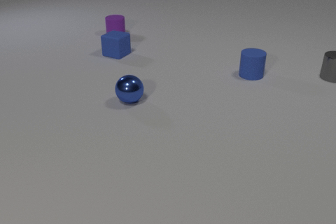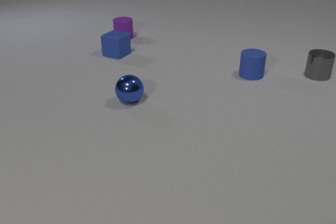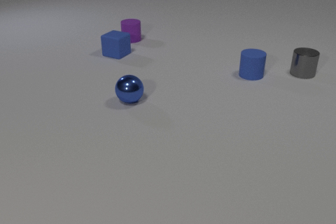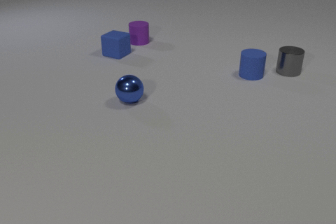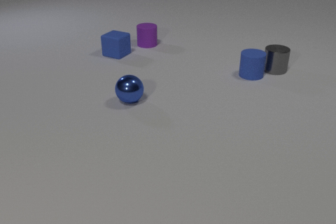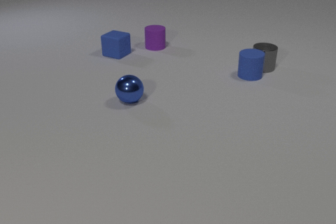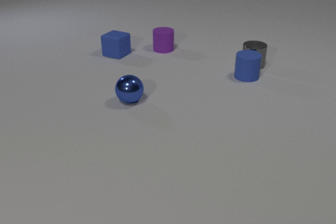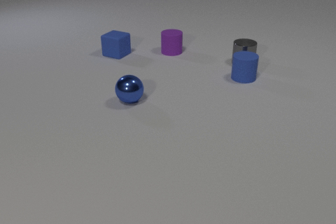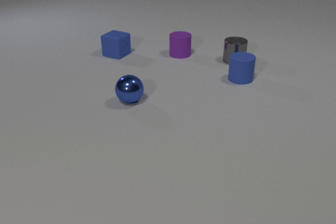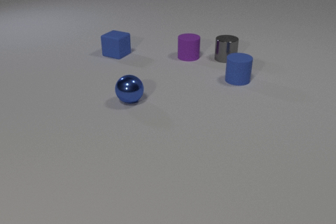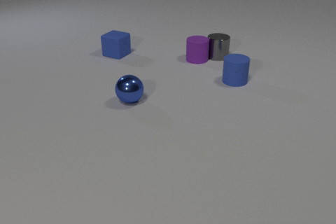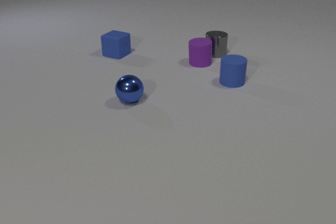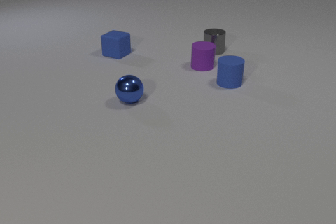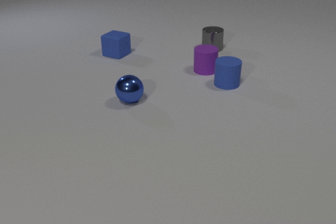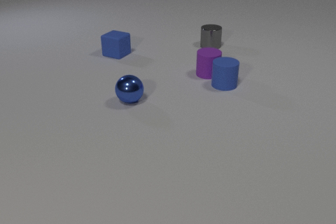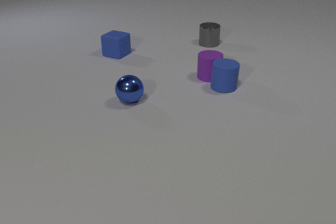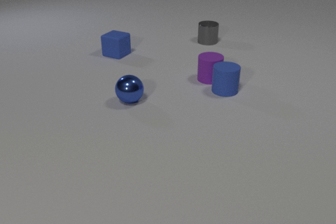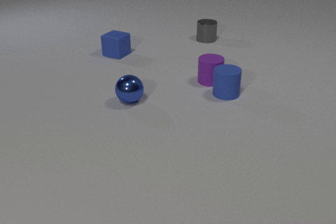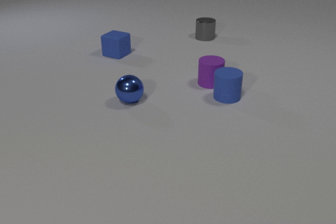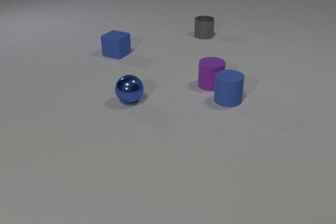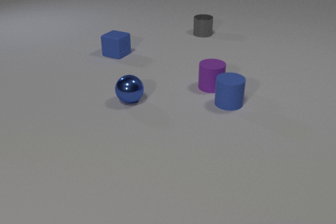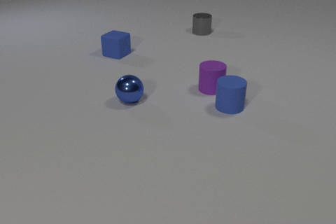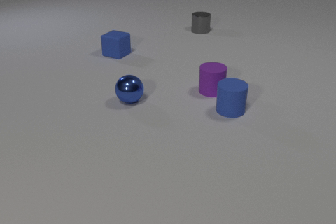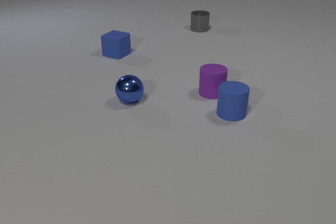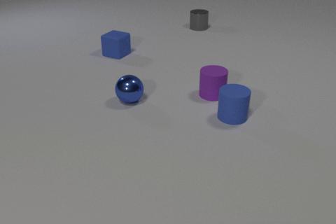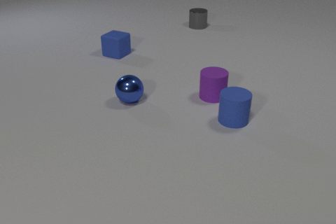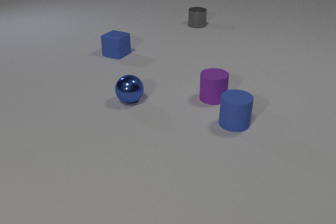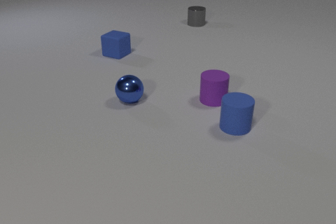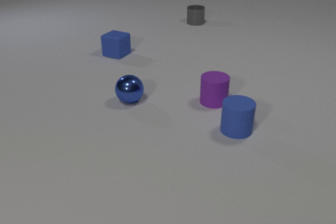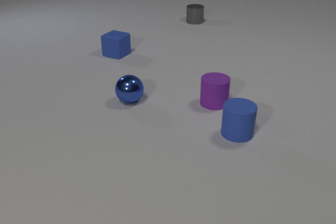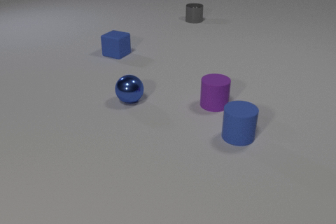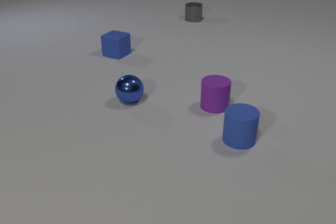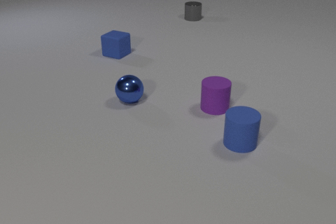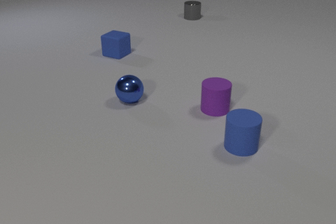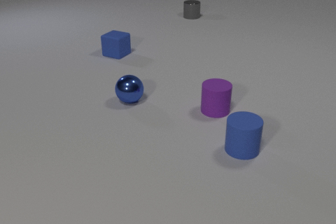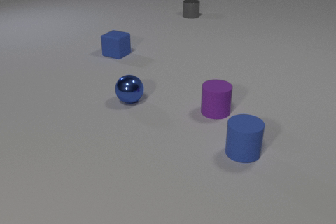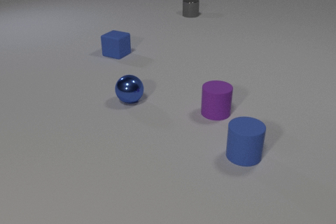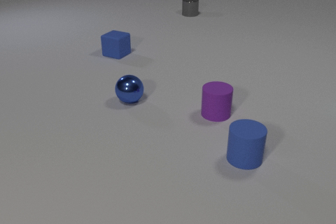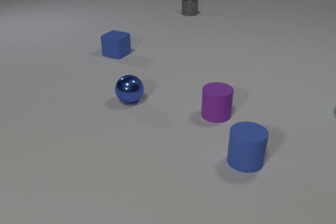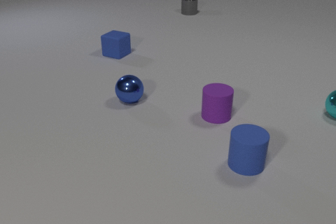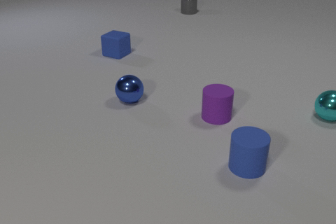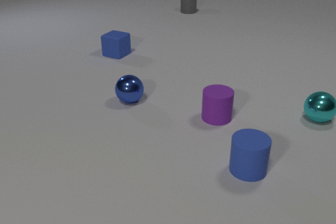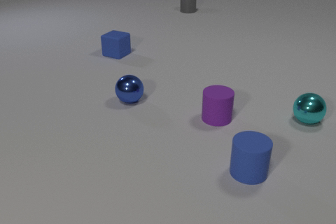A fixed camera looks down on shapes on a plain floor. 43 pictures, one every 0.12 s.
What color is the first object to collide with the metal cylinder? blue.
Are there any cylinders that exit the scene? no.
Are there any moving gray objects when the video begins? yes.
0.00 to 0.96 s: The purple rubber cylinder slides to the right and toward the camera. The gray metal cylinder slides to the left. The blue rubber cylinder slides toward the camera and to the left. The gray metal cylinder and the blue rubber cylinder collide.
0.96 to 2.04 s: The purple rubber cylinder slides toward the camera and to the right. The gray metal cylinder slides away from the camera and to the left. The blue rubber cylinder slides toward the camera. The purple rubber cylinder and the gray metal cylinder collide. The purple rubber cylinder and the blue rubber cylinder collide.
2.04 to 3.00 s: The purple rubber cylinder slides toward the camera. The gray metal cylinder slides away from the camera. The blue rubber cylinder slides toward the camera.
3.00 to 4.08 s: The purple rubber cylinder slides toward the camera. The gray metal cylinder slides away from the camera. The blue rubber cylinder slides toward the camera.
4.08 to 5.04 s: The purple rubber cylinder slides toward the camera. The gray metal cylinder slides away from the camera. The blue rubber cylinder slides toward the camera. The cyan metal sphere comes in at the right edge, rolls to the left and toward the camera.
